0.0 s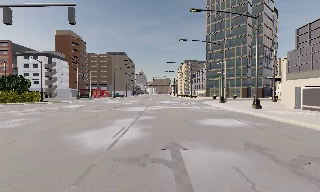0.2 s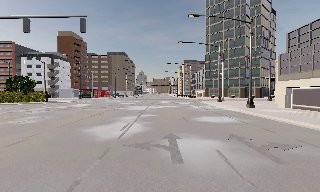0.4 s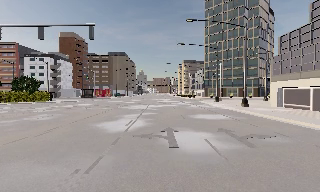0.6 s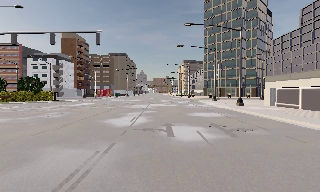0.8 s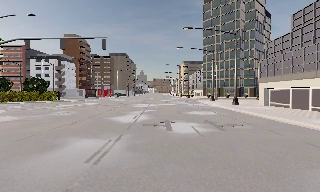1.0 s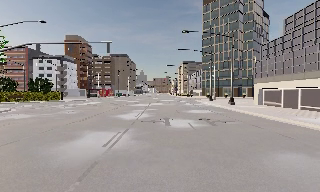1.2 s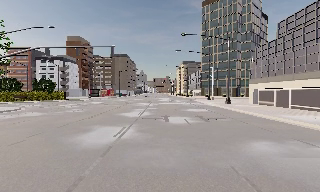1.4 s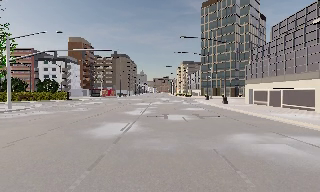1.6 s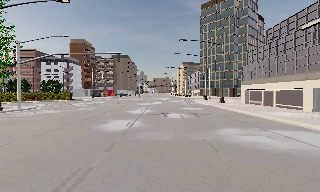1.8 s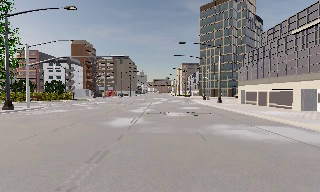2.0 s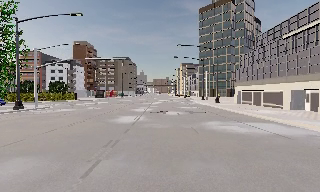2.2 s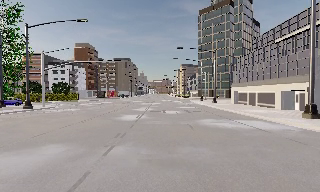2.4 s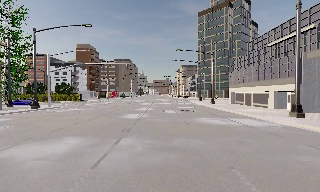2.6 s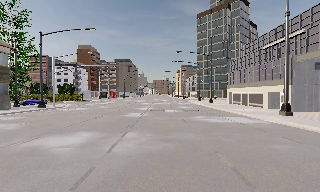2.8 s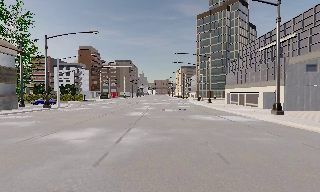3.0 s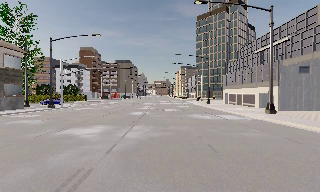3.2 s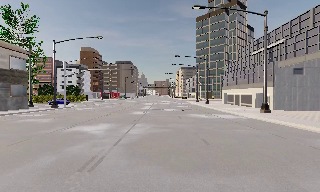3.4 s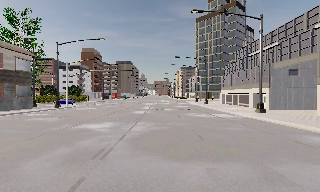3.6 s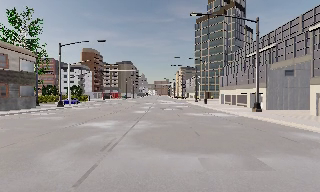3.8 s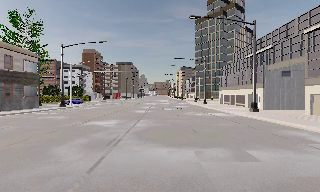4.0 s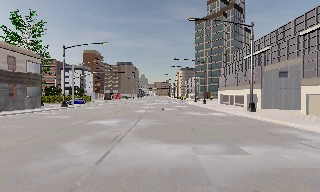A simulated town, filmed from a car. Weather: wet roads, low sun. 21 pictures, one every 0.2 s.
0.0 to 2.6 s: The camera travels backward, about 16 m, so what stands in front gets smaller.
2.6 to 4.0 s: The camera travels backward, about 5 m, so what stands in front gets smaller. It loses speed.
The film runs backward here.
